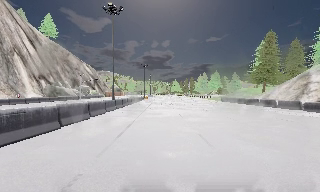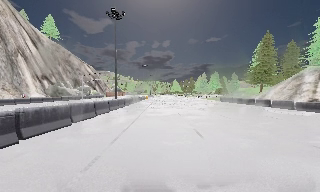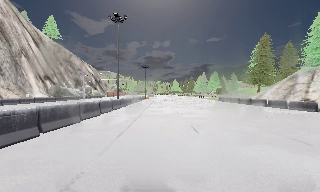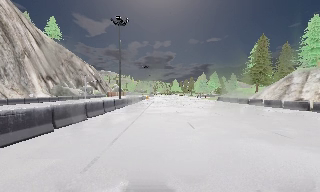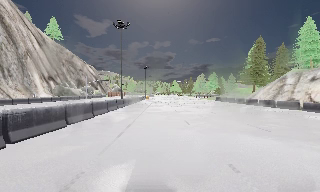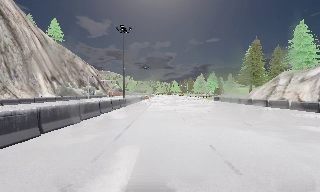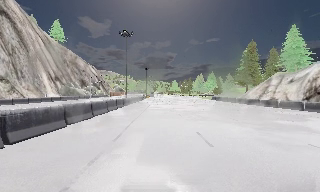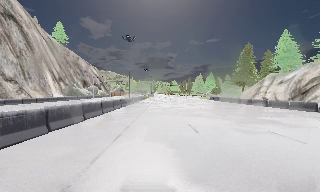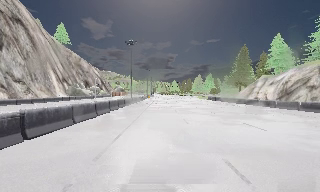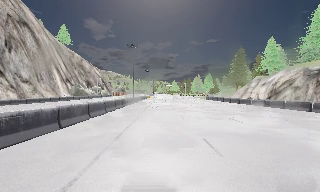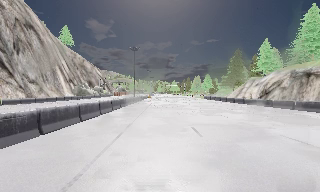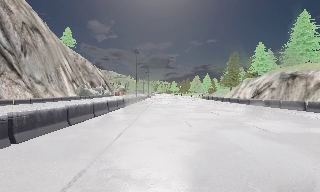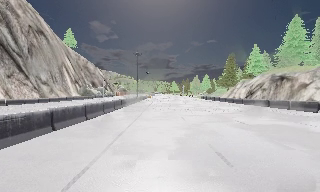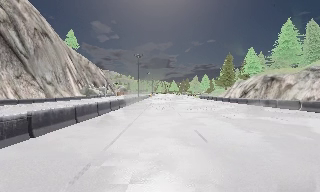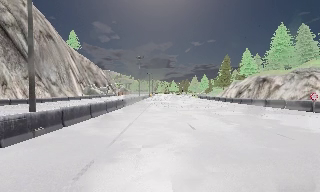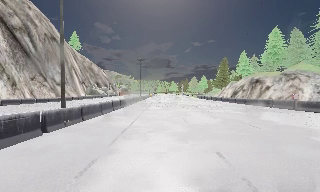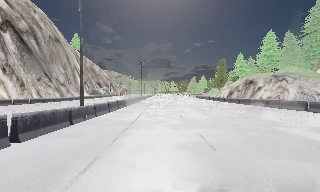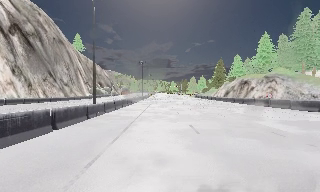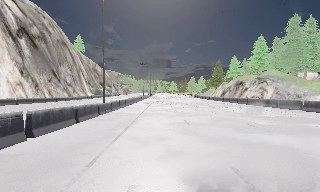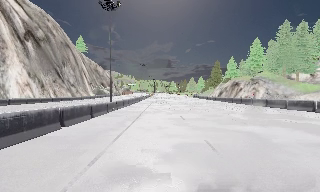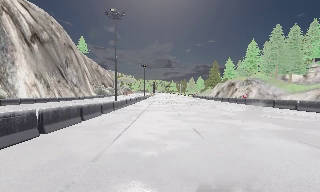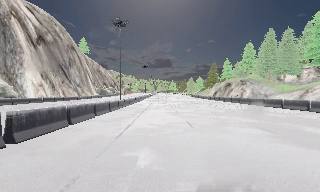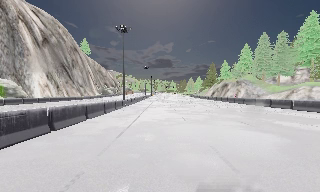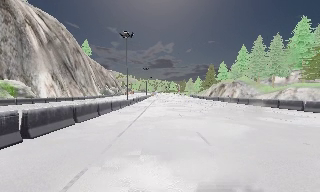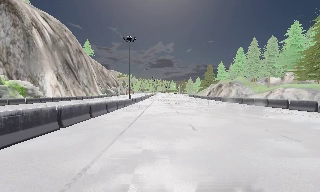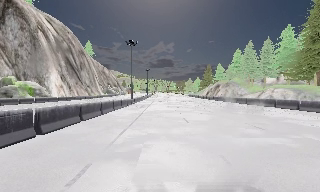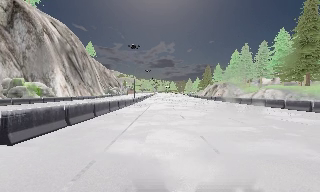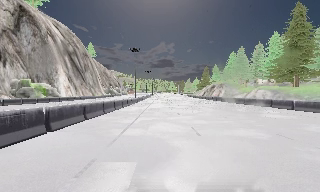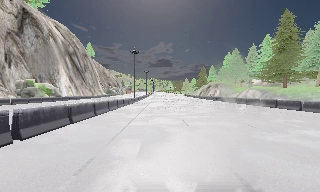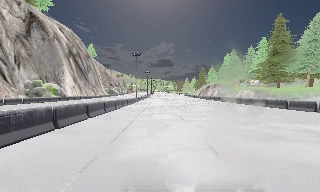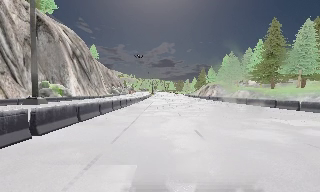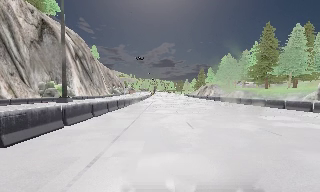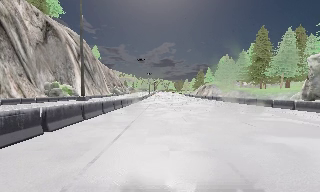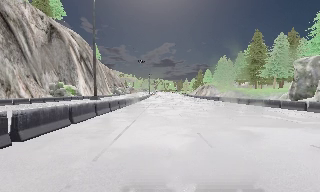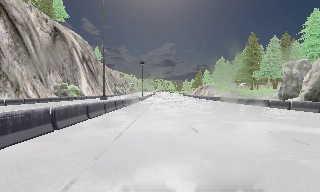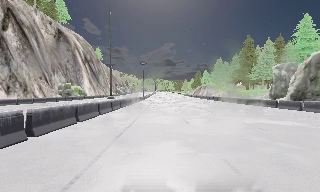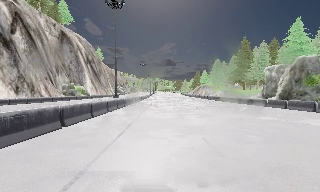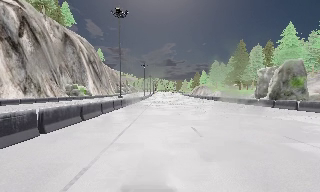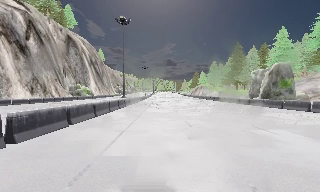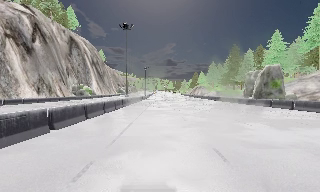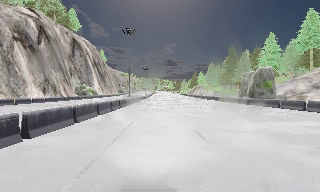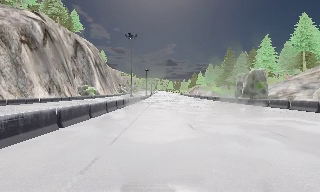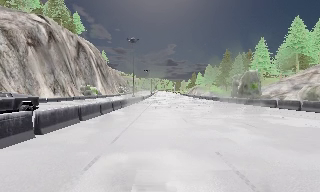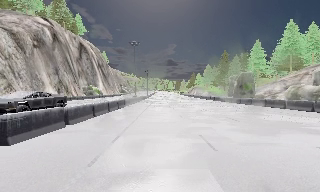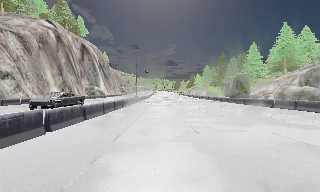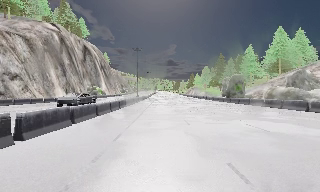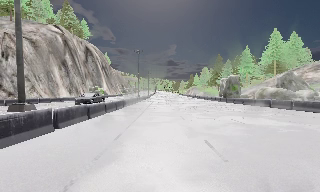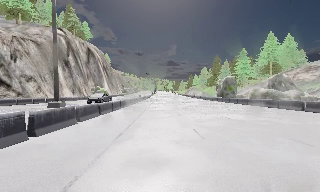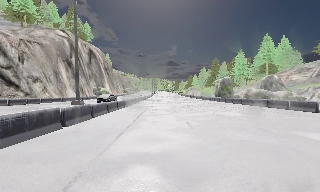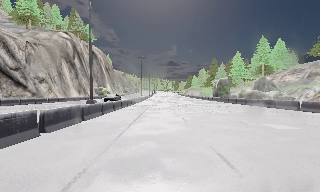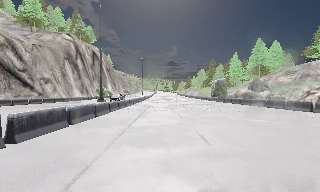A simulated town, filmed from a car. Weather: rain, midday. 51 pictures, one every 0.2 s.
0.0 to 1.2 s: The camera travels backward, about 8 m, so what stands in front gets smaller. It gains speed.
1.2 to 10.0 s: The camera travels backward, about 95 m, so what stands in front gets smaller.
The film runs backward here.
